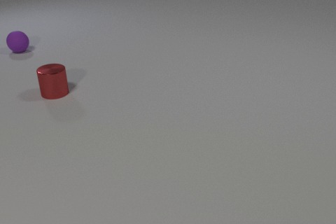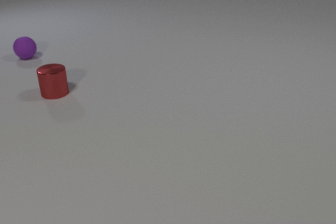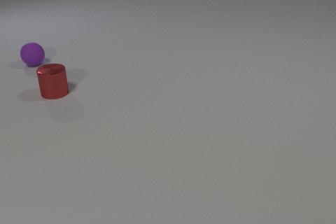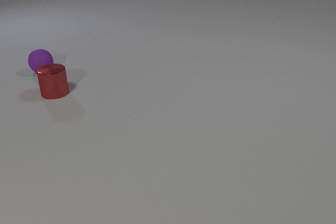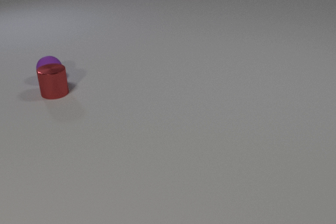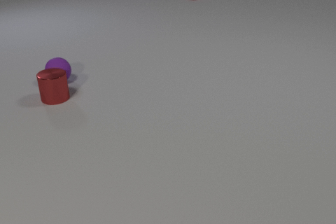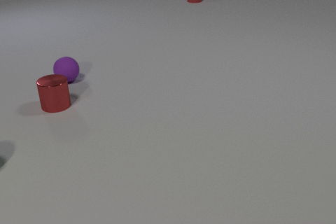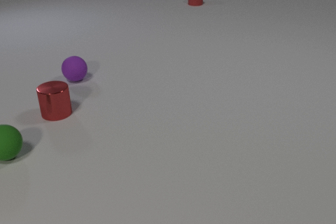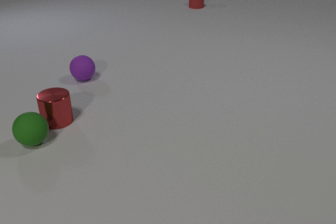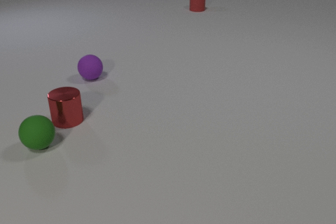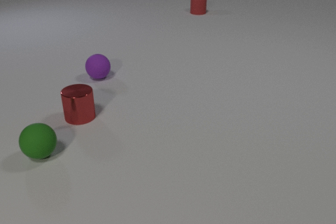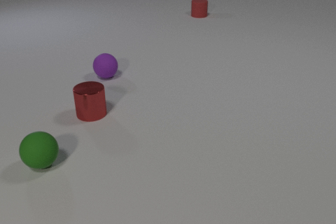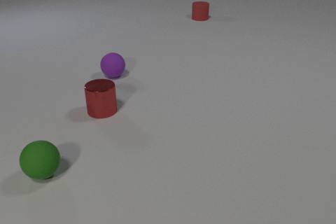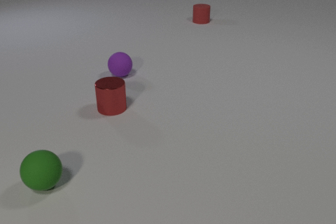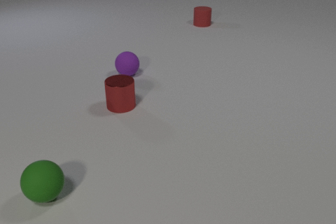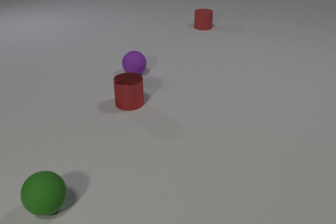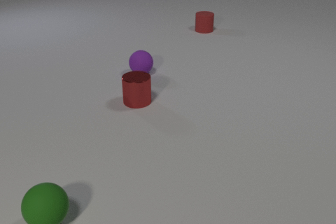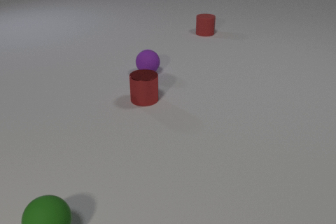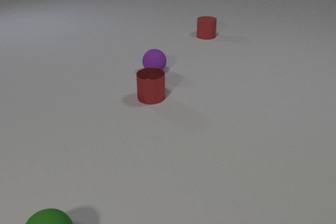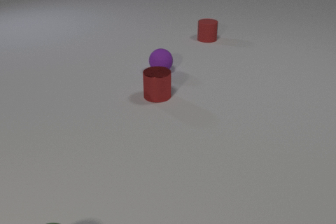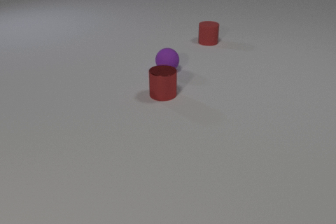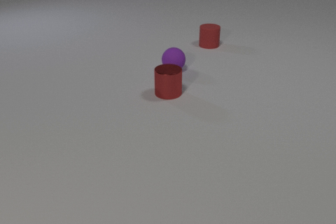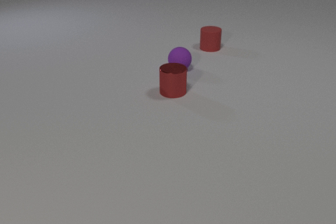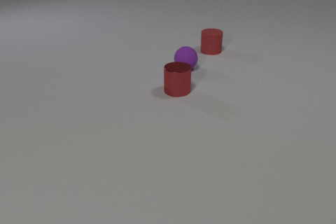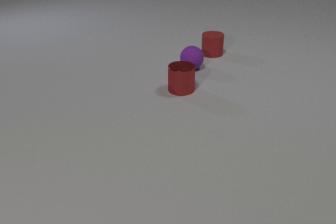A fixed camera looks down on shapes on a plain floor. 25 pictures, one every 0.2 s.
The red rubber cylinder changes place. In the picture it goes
toward the camera.
The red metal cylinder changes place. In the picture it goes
to the right.
0.0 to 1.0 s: The purple rubber sphere rolls toward the camera. The red metal cylinder slides toward the camera. The red rubber cylinder comes in at the top edge, slides toward the camera. The purple rubber sphere and the red metal cylinder collide.
1.0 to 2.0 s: The purple rubber sphere rolls to the right. The red metal cylinder slides toward the camera and to the right. The red rubber cylinder slides toward the camera. The green rubber sphere comes in at the left edge, rolls to the right. The red metal cylinder and the green rubber sphere collide.
2.0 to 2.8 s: The purple rubber sphere rolls to the right. The red metal cylinder slides to the right. The red rubber cylinder slides toward the camera. The green rubber sphere rolls toward the camera.
2.8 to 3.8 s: The purple rubber sphere rolls to the right. The red metal cylinder slides to the right and away from the camera. The red rubber cylinder slides toward the camera. The green rubber sphere rolls toward the camera.
3.8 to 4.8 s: The purple rubber sphere rolls to the right. The red metal cylinder slides to the right and away from the camera. The red rubber cylinder slides toward the camera.
What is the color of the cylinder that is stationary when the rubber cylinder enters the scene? red.
Are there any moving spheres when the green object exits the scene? yes.
What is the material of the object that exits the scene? rubber.
